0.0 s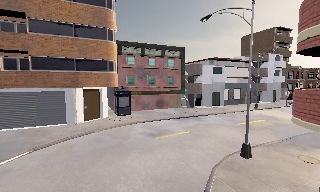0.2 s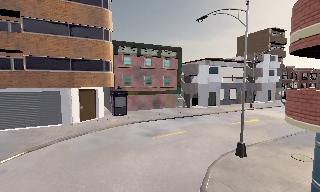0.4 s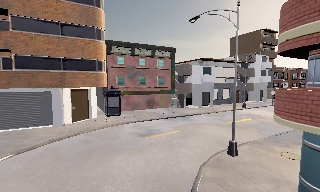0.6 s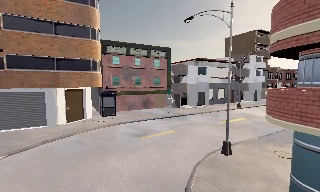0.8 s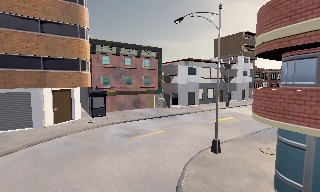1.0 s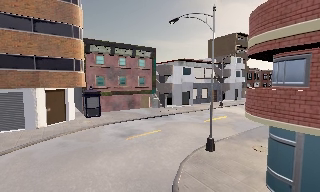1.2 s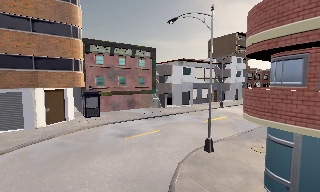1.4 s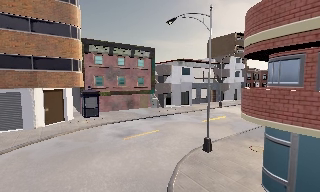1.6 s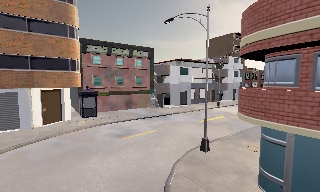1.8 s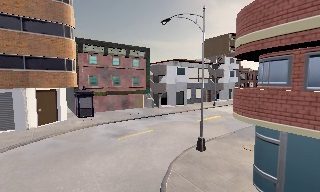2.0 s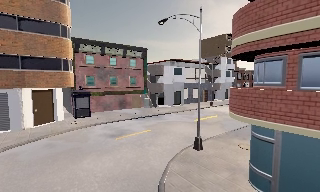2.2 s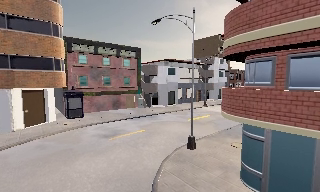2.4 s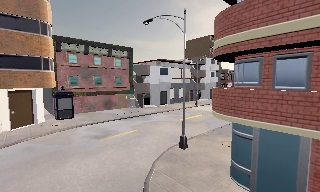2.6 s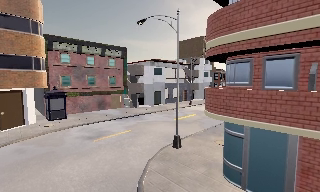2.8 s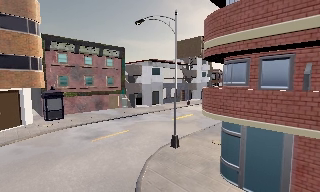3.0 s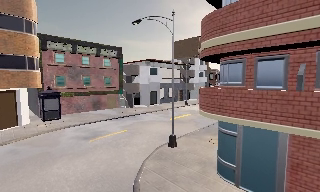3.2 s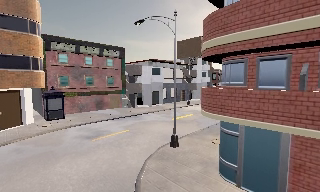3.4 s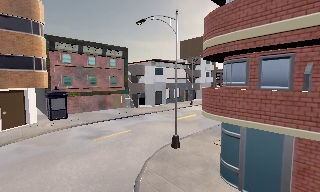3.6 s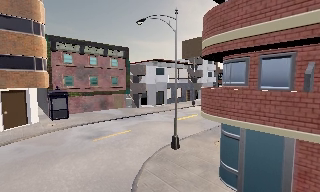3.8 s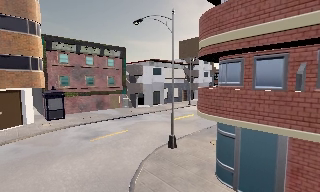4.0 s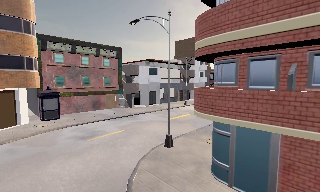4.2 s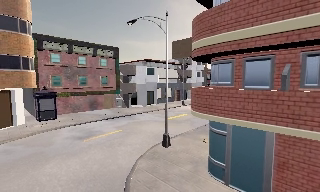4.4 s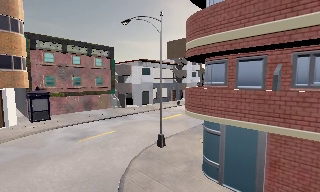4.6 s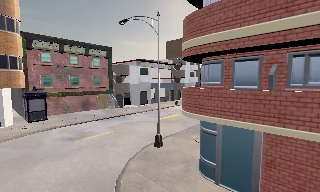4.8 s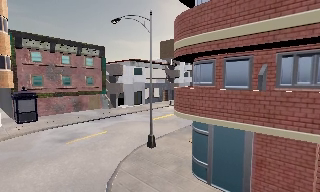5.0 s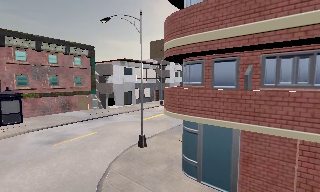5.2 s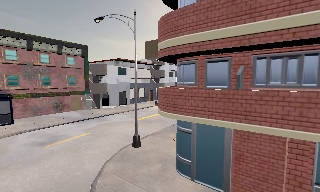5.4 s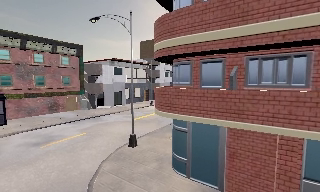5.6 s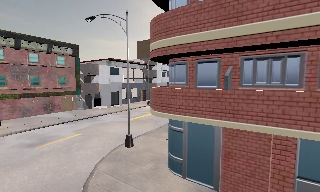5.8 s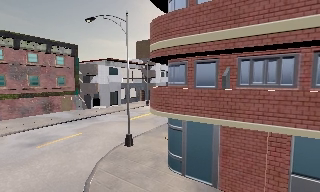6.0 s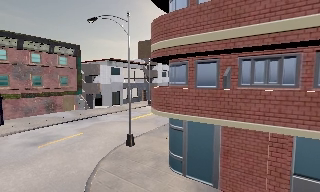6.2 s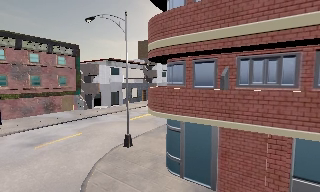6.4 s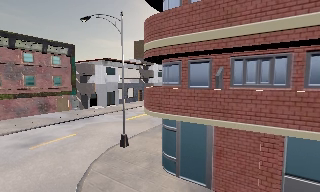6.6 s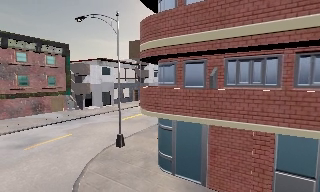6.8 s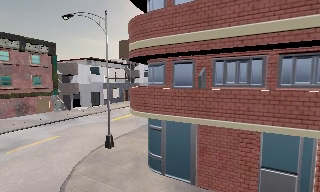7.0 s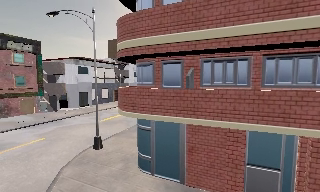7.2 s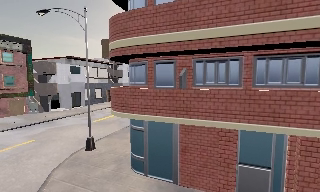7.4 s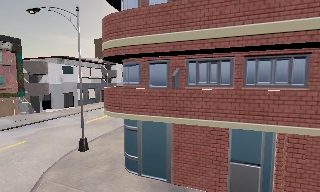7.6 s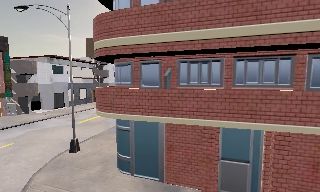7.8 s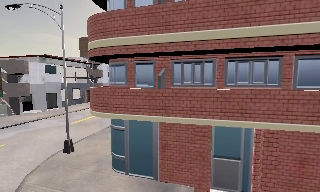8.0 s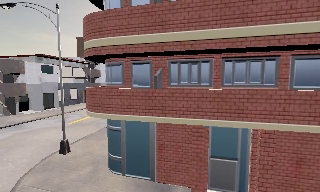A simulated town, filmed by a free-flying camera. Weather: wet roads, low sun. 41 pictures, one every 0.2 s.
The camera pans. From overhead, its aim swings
clockwise.
The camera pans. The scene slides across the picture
to the left.
0.0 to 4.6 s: The camera pans to its right, which is clockwise from overhead, by about 25 degrees. It travels to its right, about 1 m, so close, fixed things drift to the left.
4.6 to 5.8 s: The scene slides to the left, as the camera pans about 10 degrees to its right.
5.8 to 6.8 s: The camera shifts only a little, or ends up much as it began.
6.8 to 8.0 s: The camera swings to its right by about 15 degrees, and the scene slides to the left.
The film runs backward here.
